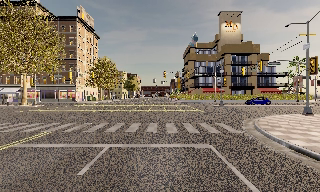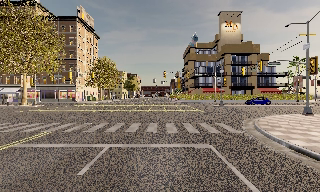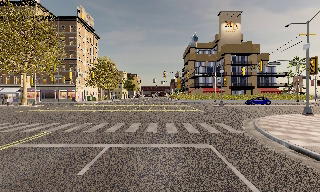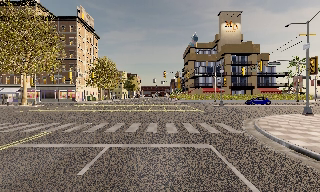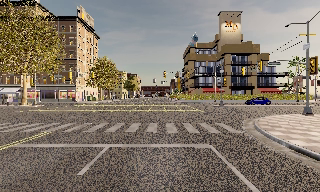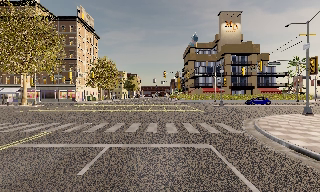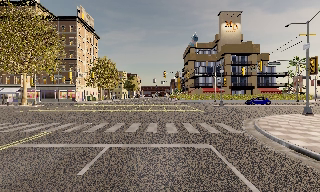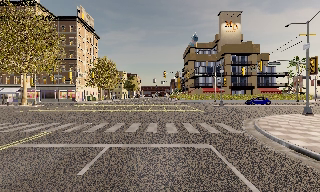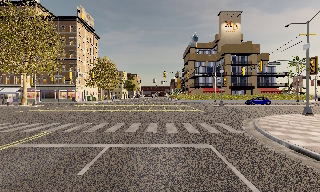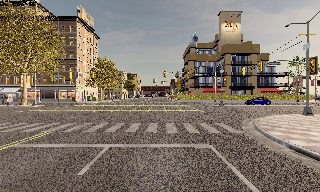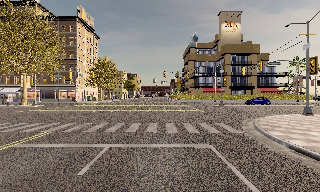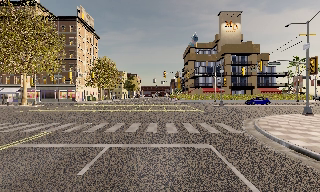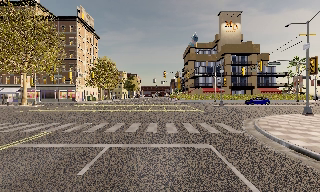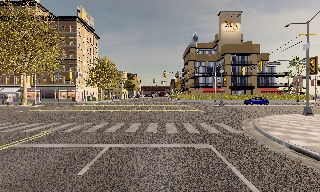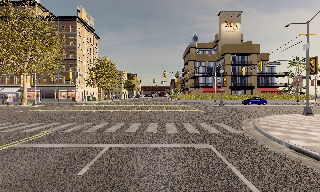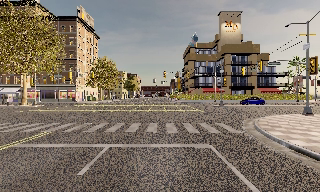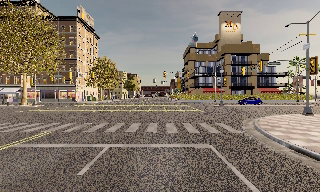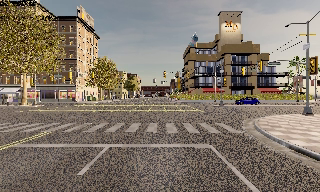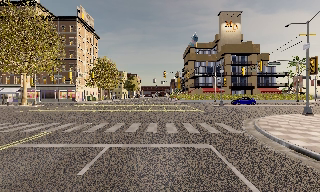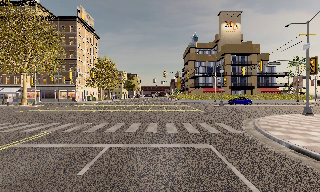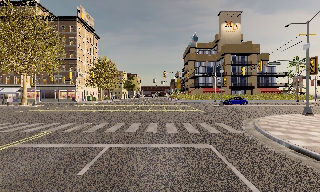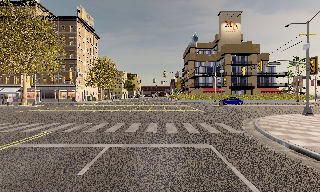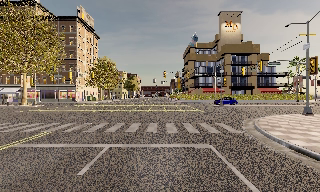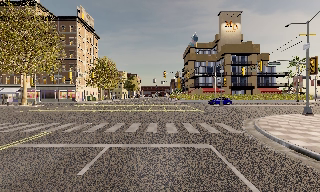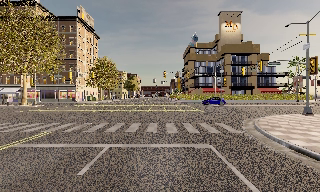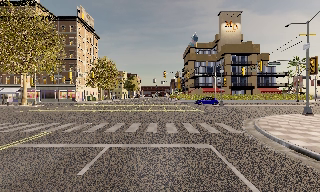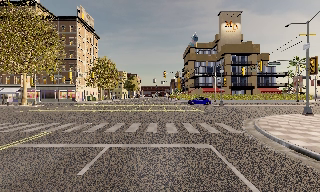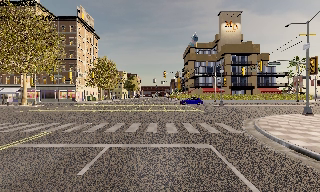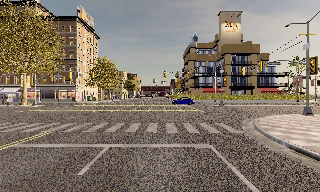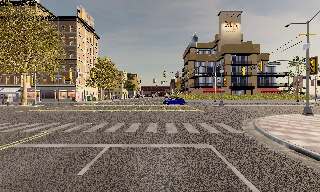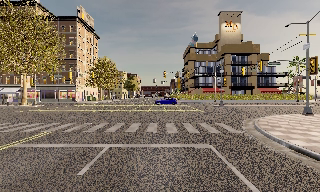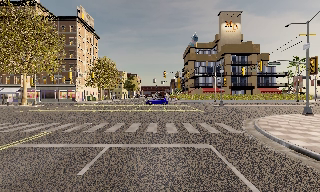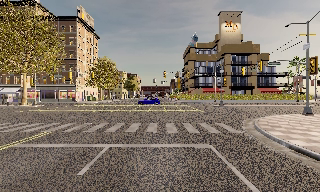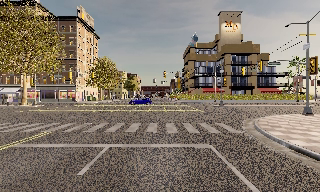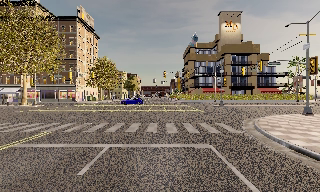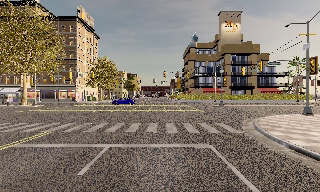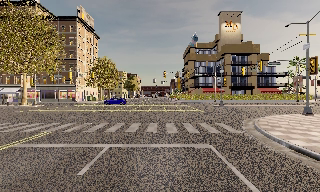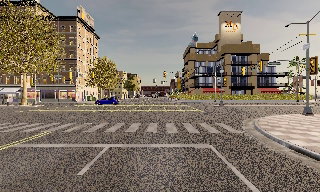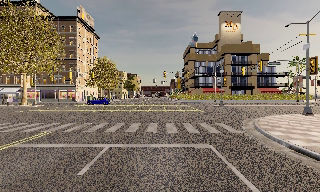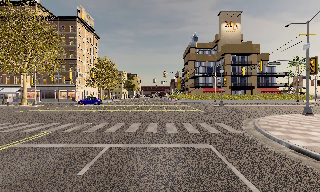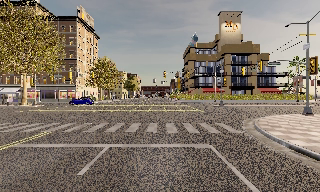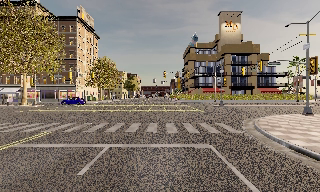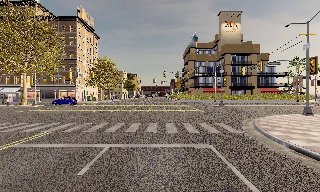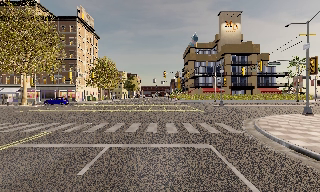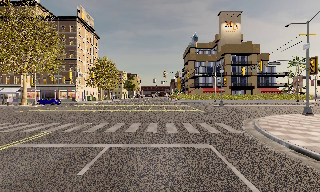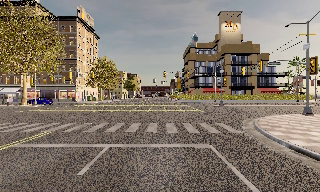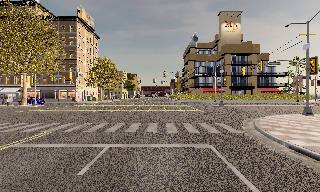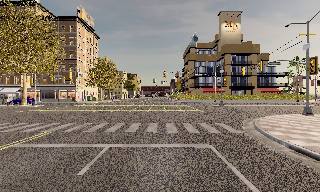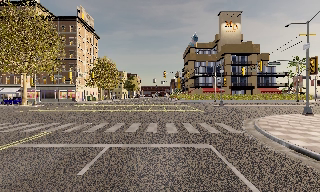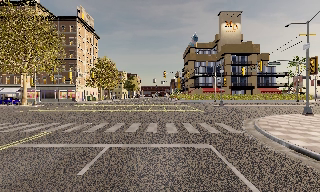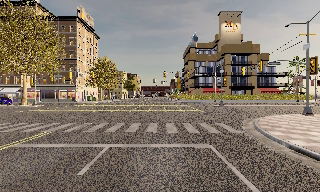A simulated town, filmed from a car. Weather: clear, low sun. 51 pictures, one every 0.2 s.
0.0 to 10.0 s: The camera keeps its place and its aim.
The film runs forward here.
